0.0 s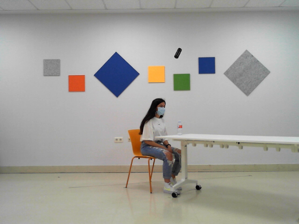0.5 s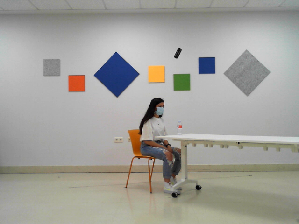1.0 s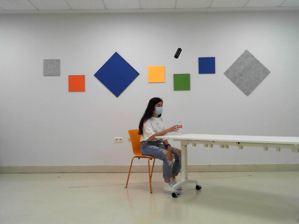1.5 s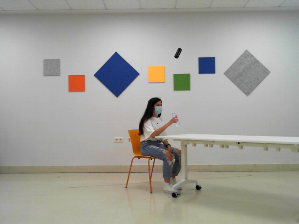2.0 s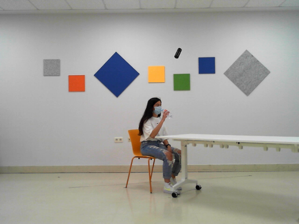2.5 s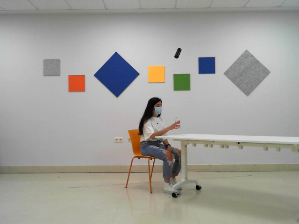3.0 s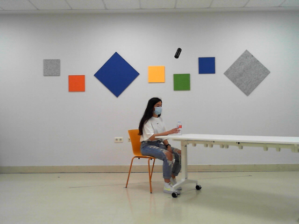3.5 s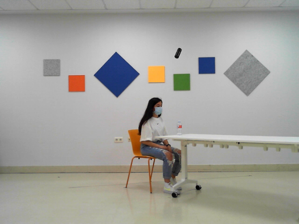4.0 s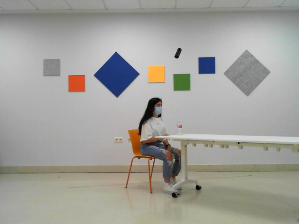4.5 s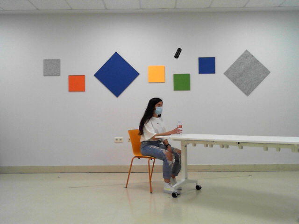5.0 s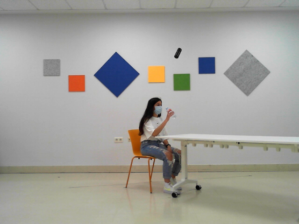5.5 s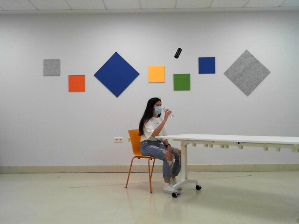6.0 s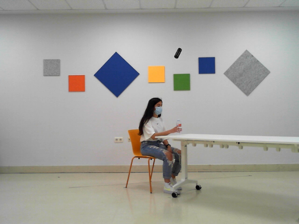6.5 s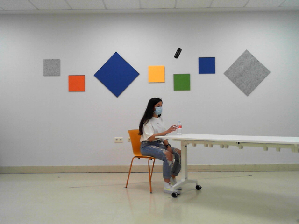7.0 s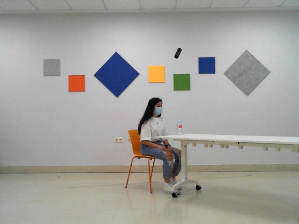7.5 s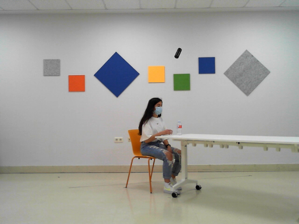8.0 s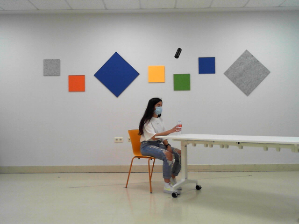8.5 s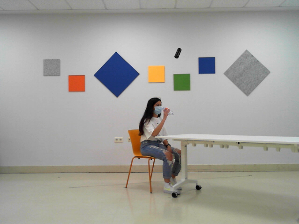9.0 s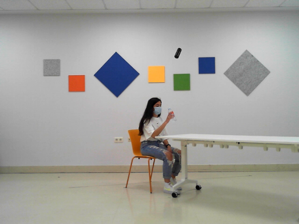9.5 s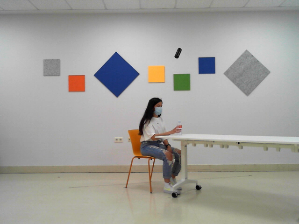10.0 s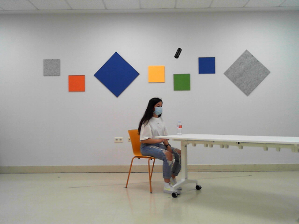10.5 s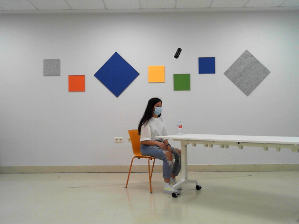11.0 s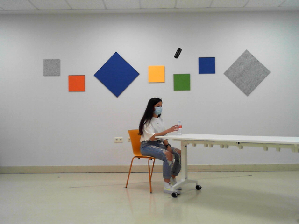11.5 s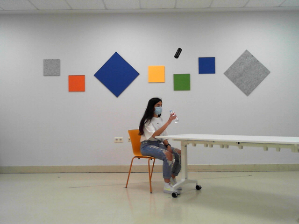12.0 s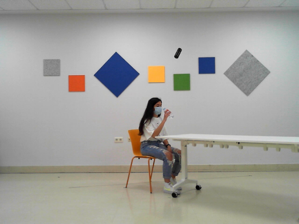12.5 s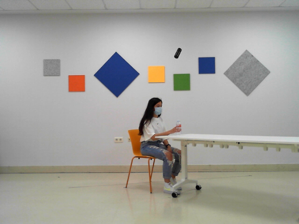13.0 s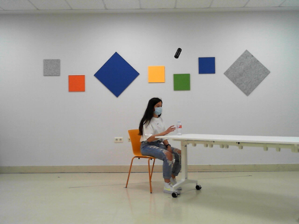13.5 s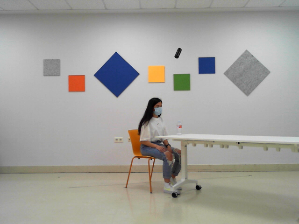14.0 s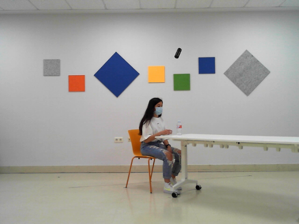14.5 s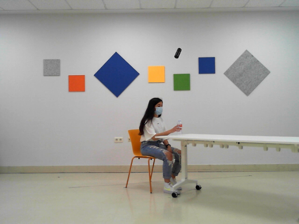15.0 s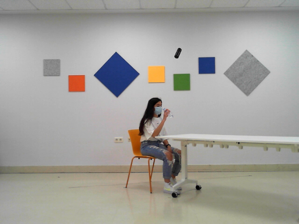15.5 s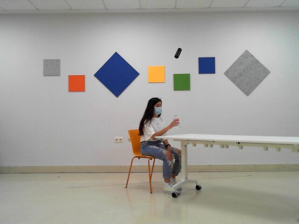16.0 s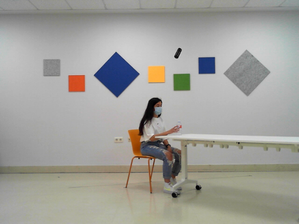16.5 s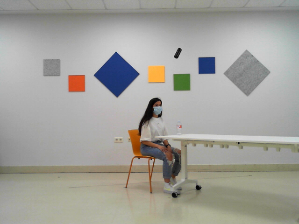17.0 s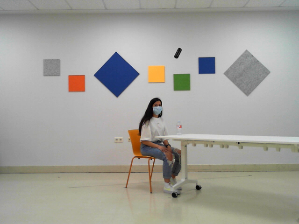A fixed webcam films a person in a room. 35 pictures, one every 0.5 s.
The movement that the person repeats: Drink from a bottle, right hand.
